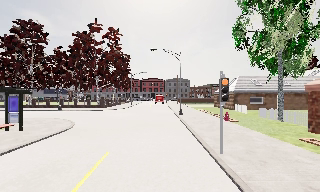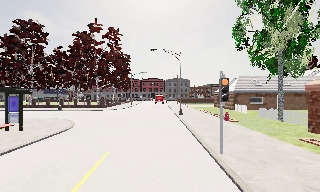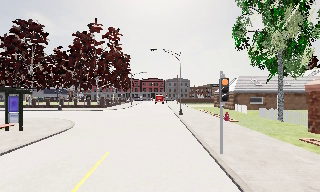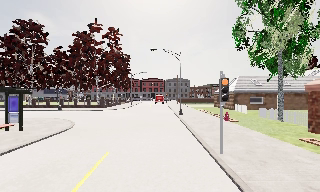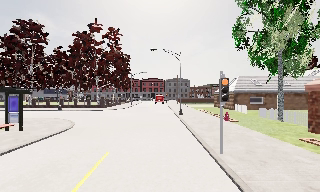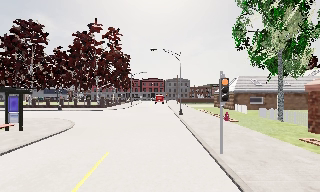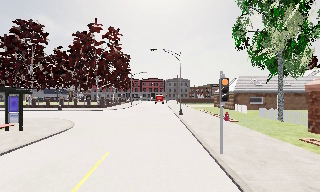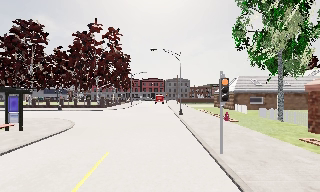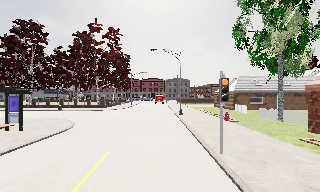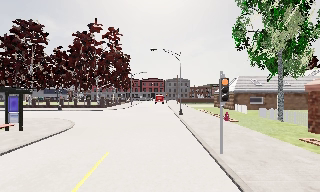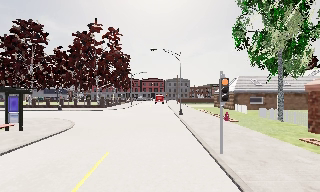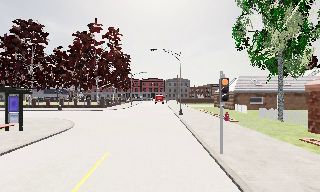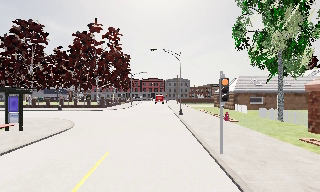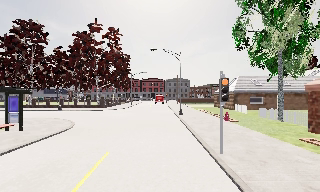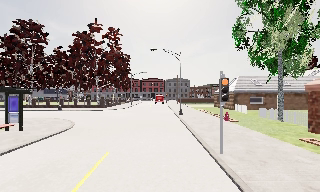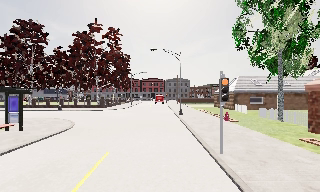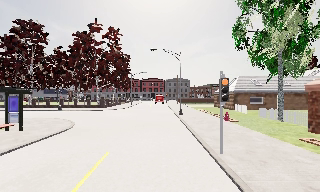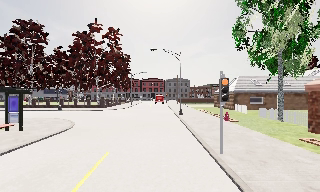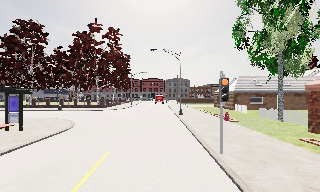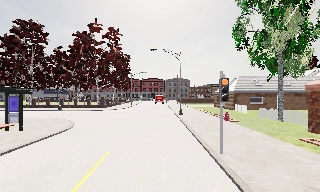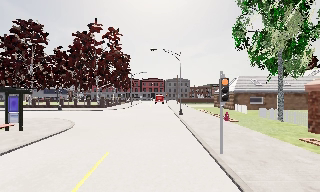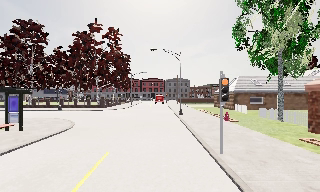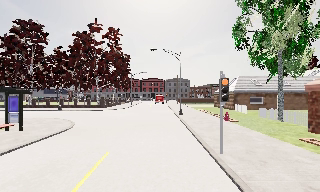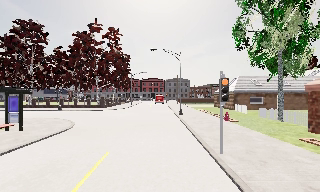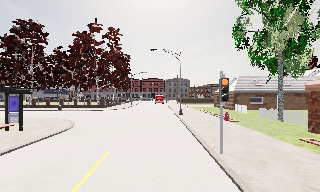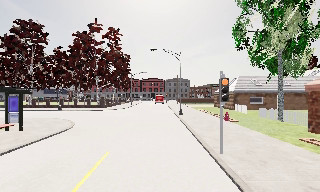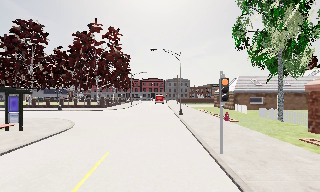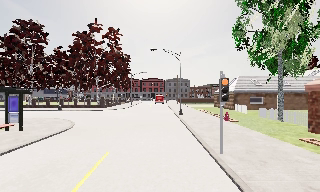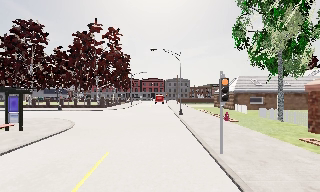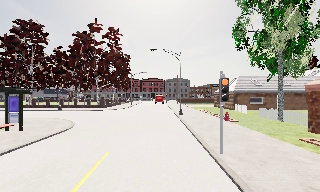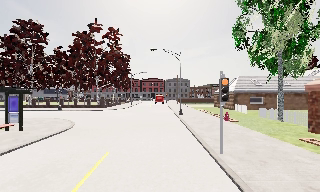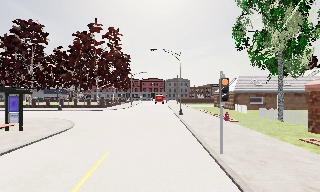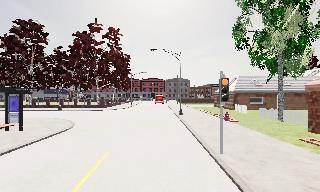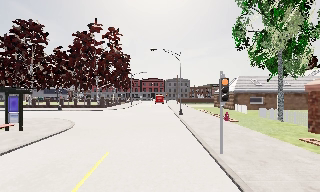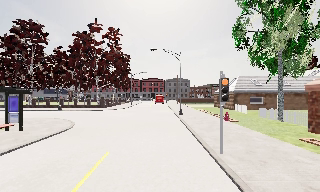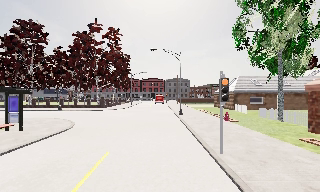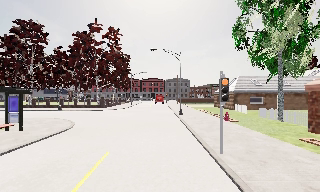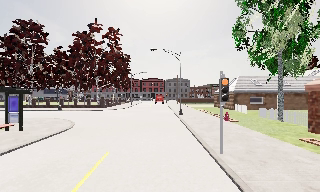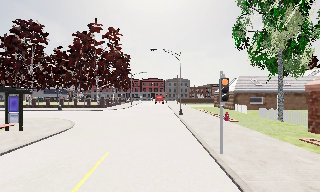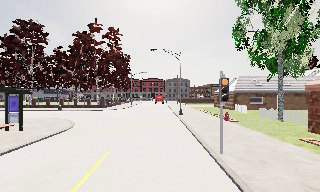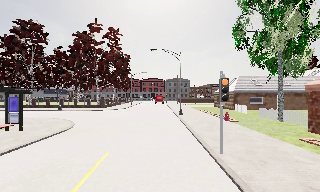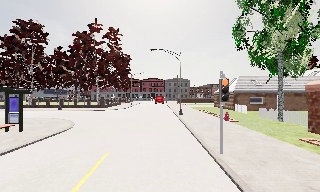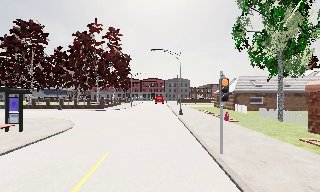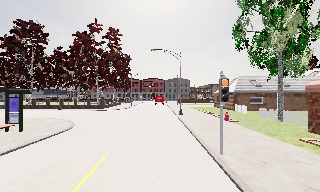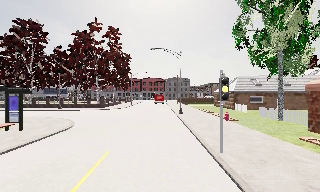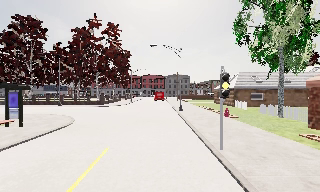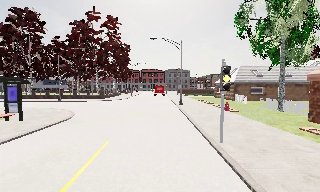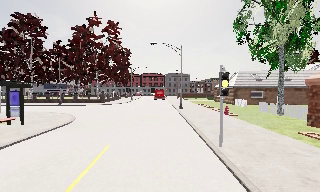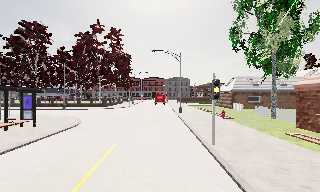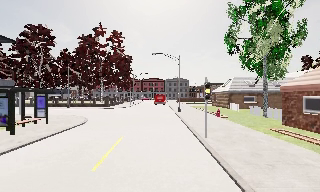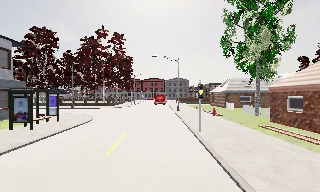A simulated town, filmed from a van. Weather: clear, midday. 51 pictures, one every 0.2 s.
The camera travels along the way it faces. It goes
backward.
0.0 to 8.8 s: The camera keeps its place and its aim.
8.8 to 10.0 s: The camera travels backward, about 3.5 m, so what stands in front gets smaller. It gains speed.
The film runs backward here.
